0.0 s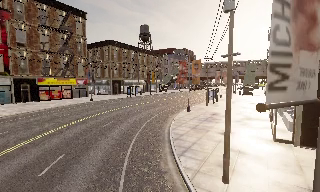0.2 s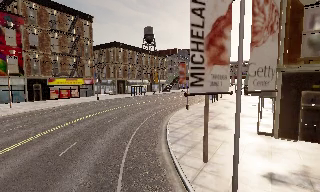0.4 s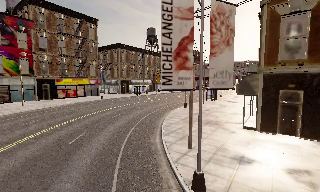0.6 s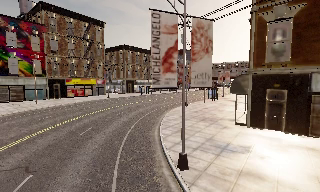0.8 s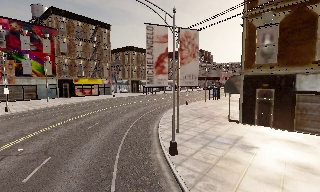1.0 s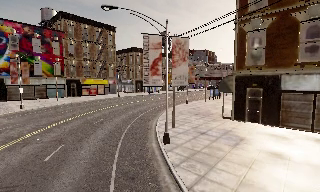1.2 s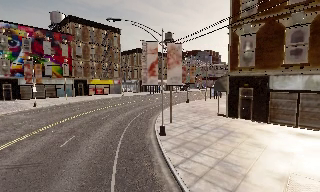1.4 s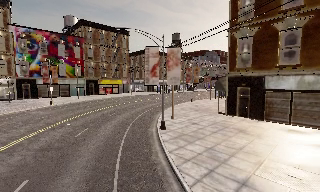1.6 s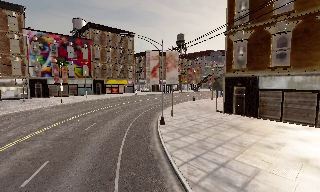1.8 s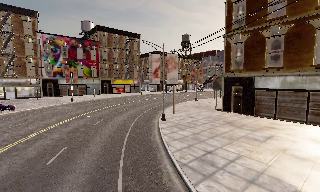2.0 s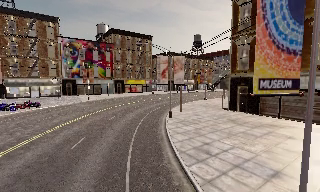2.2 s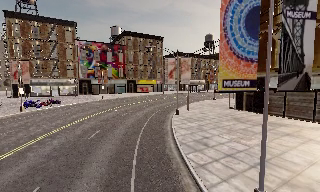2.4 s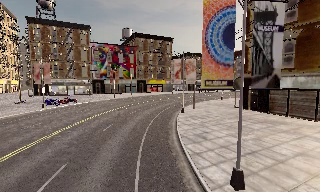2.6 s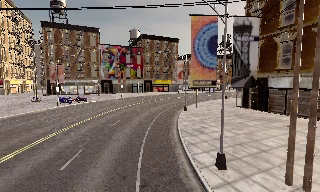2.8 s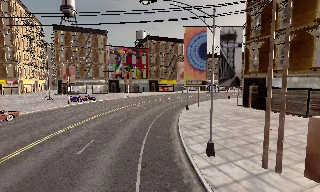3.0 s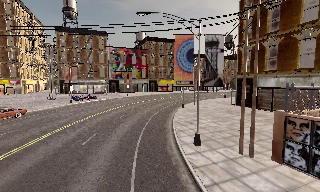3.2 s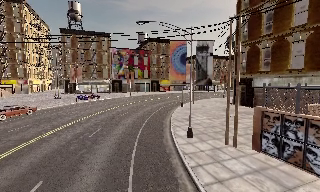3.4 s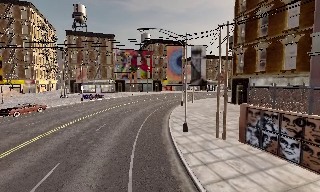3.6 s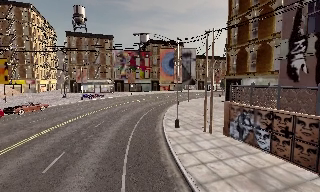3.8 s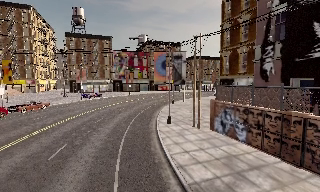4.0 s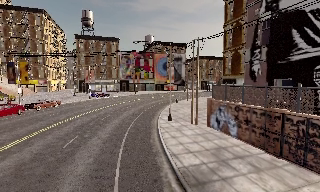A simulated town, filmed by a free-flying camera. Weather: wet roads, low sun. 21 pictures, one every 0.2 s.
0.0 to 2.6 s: The camera pans to its left, which is counterclockwise from overhead, by about 35 degrees. It travels backward, about 20 m.
2.6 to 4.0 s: The camera travels backward, about 10 m, so what stands in front gets smaller.
The film runs backward here.
